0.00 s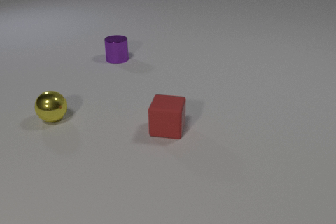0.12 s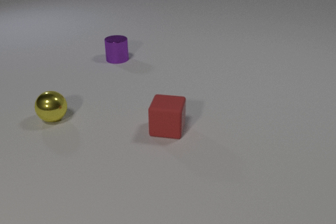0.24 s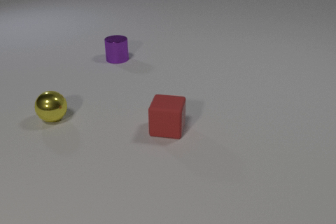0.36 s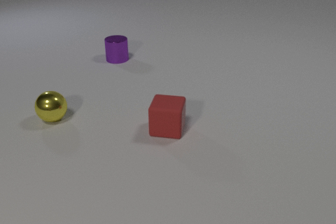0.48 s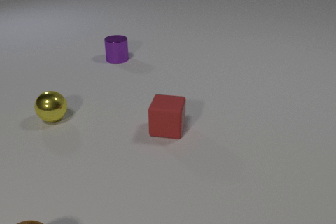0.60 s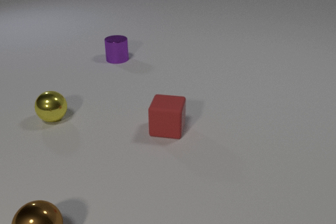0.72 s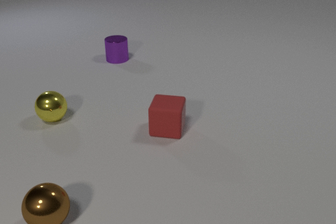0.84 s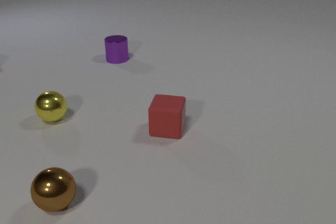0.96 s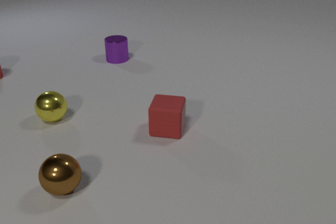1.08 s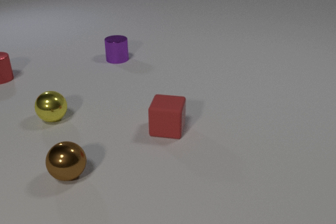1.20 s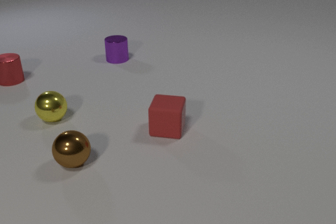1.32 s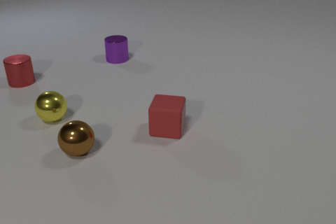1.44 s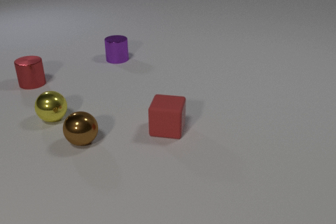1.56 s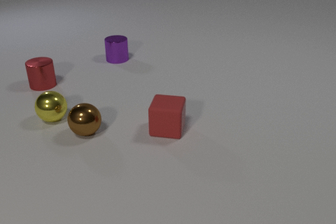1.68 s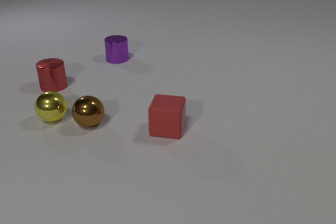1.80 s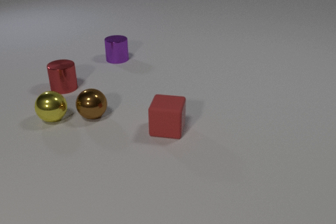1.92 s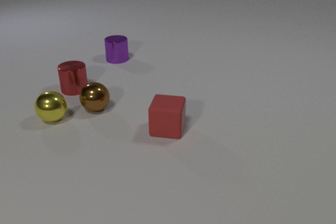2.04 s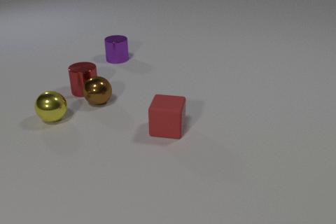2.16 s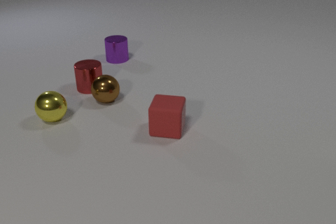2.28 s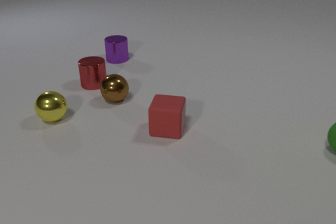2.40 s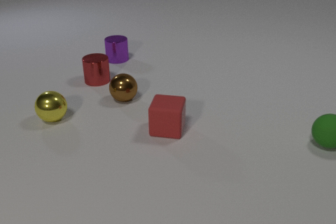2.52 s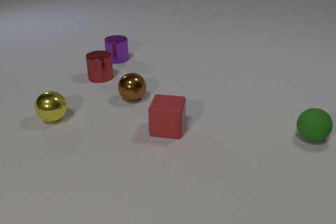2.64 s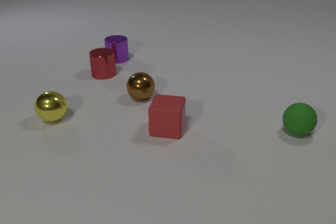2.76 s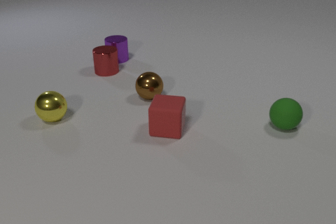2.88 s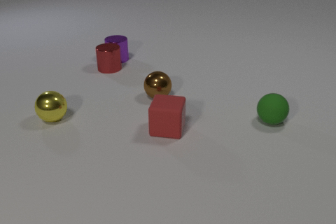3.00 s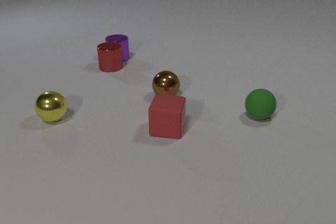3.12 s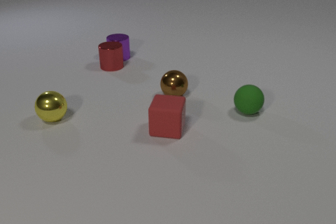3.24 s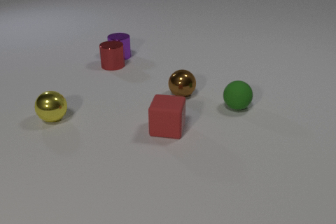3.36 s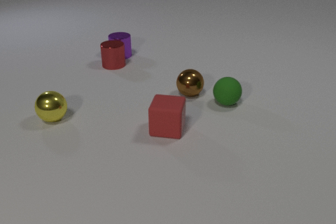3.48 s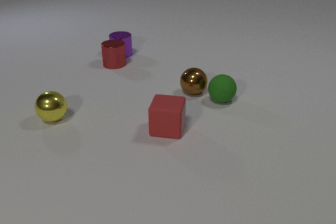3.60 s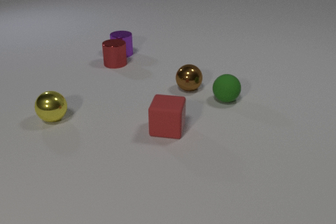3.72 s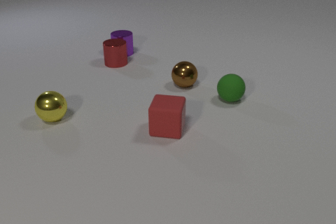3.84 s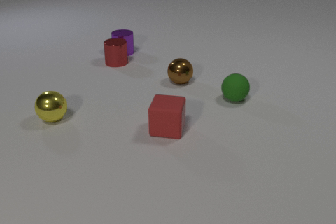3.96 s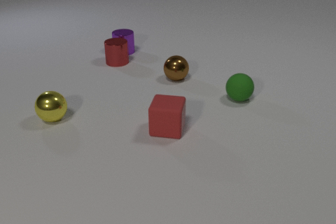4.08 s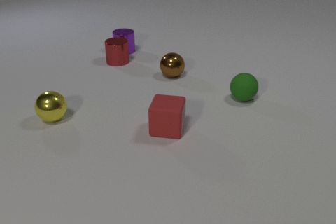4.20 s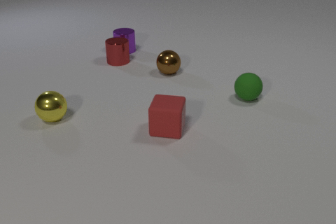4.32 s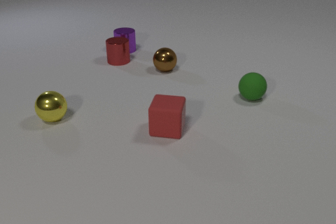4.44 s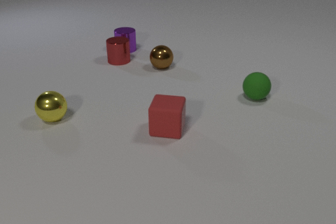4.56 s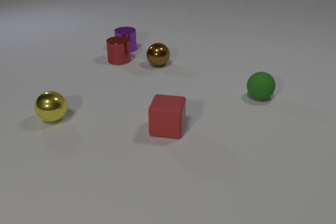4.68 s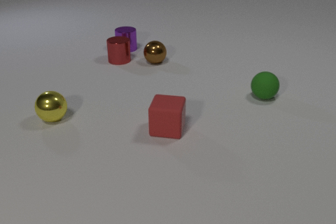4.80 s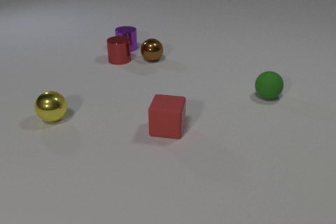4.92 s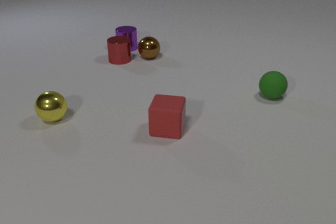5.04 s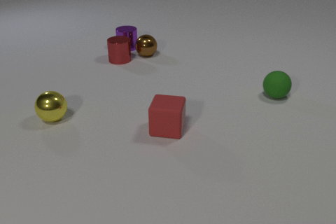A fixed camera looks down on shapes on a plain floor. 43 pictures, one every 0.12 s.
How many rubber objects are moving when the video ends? 1.
What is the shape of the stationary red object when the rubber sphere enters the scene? cube.
How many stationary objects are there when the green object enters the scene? 3.
0.00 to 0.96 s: The brown metal sphere comes in at the bottom edge, rolls away from the camera.
0.96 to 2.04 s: The brown metal sphere rolls away from the camera. The red metal cylinder slides to the right and toward the camera.
2.04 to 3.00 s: The brown metal sphere rolls to the right. The red metal cylinder slides away from the camera and to the right. The green rubber sphere comes in at the right edge, rolls to the left and away from the camera. The brown metal sphere and the red metal cylinder collide. The red metal cylinder and the purple metal cylinder collide.
3.00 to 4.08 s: The brown metal sphere rolls away from the camera. The red metal cylinder slides away from the camera and to the right. The purple metal cylinder slides away from the camera. The green rubber sphere rolls away from the camera and to the left. The brown metal sphere and the green rubber sphere collide.
4.08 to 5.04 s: The brown metal sphere rolls away from the camera and to the left. The red metal cylinder moves, and ends about where it began. The purple metal cylinder slides away from the camera. The green rubber sphere rolls to the right and away from the camera.
